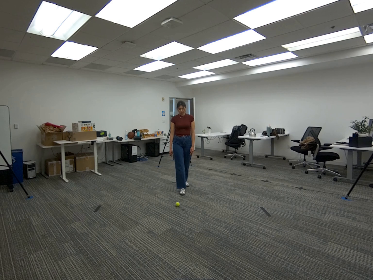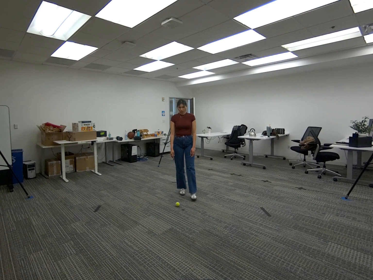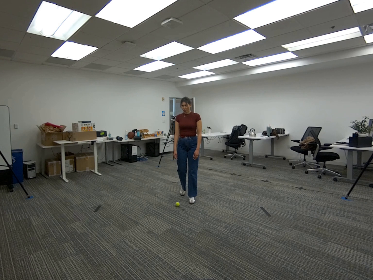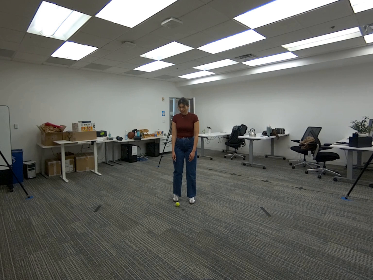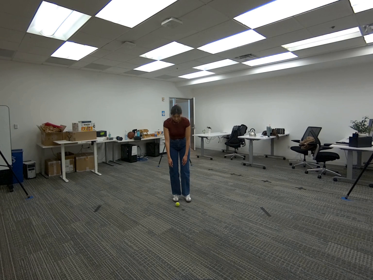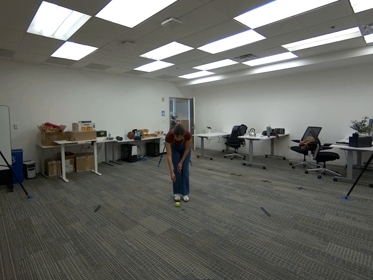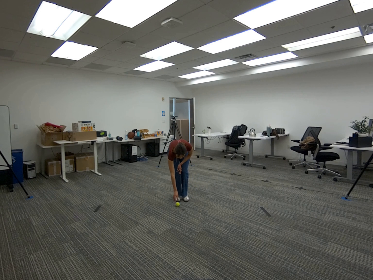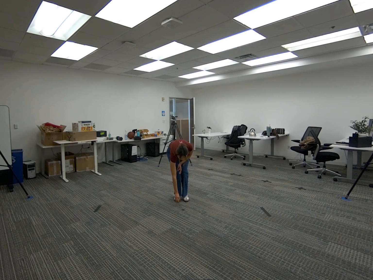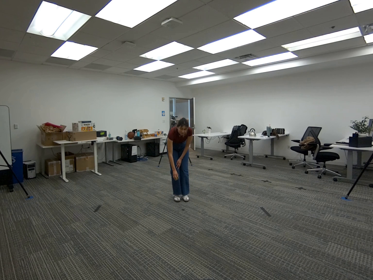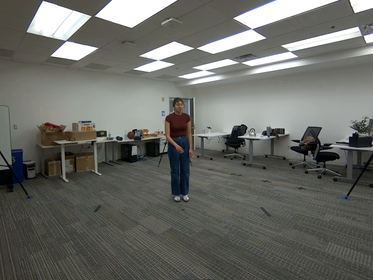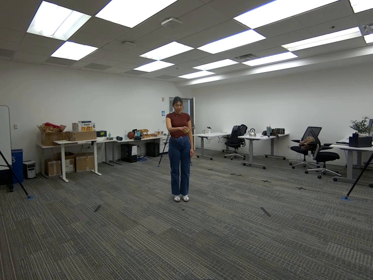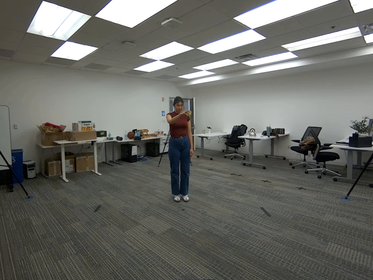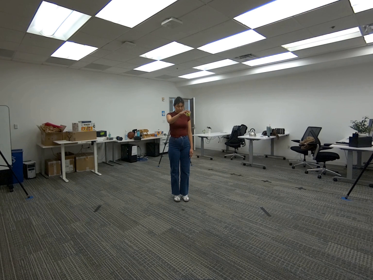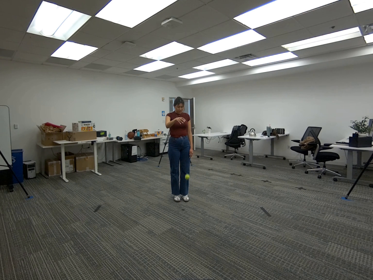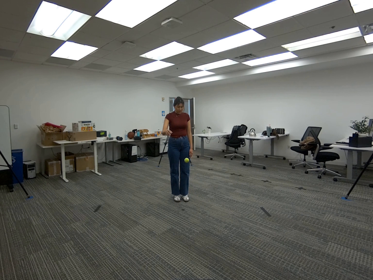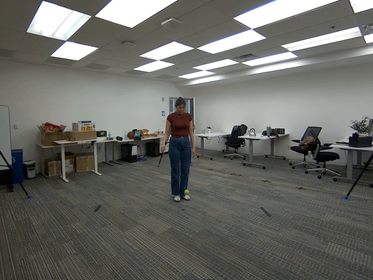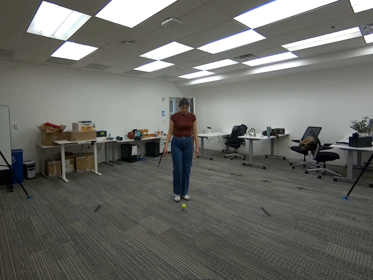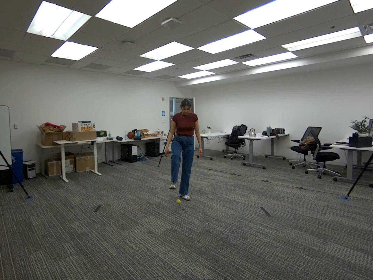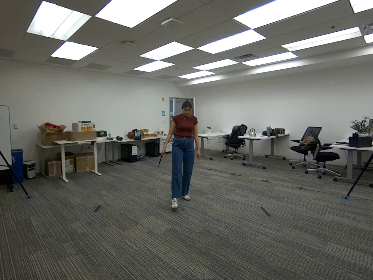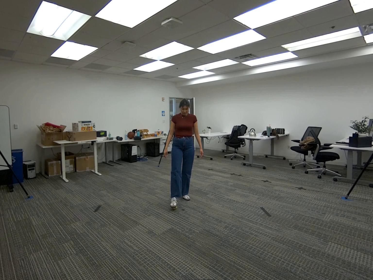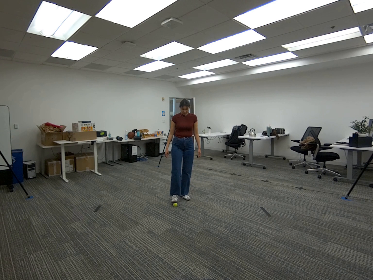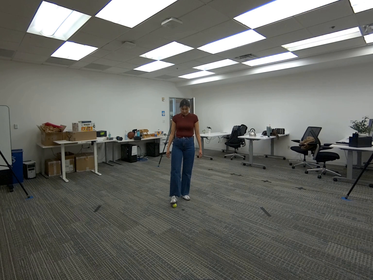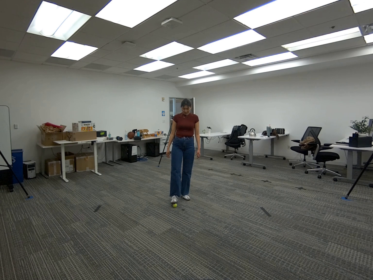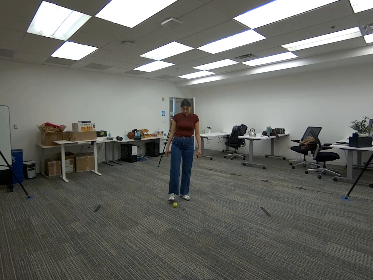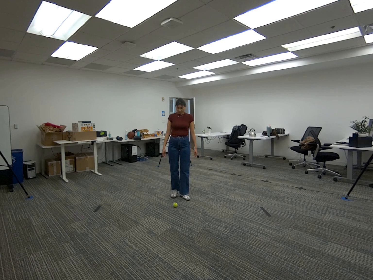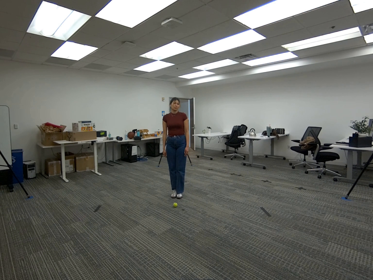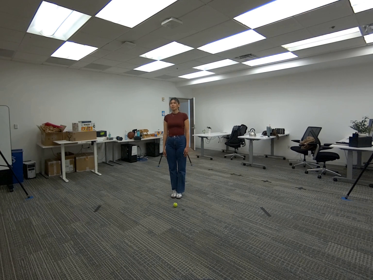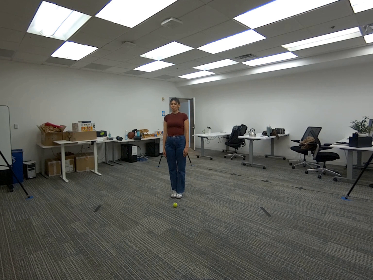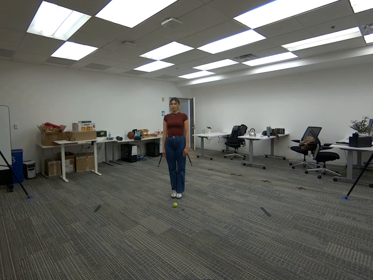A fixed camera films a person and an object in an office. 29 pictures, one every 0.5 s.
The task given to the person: Walk over to the tennis ball and grasp the tennis ball. Bounce on the ground and stop the tennis ball using one foot.
